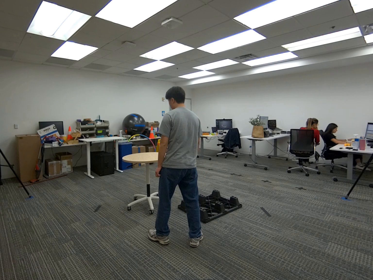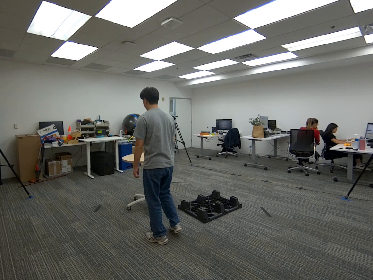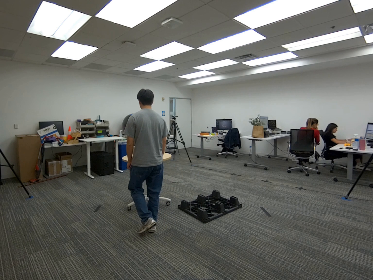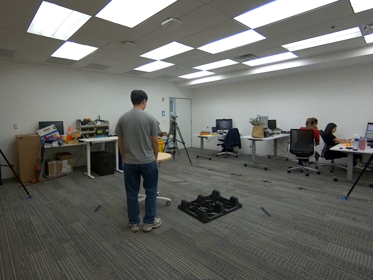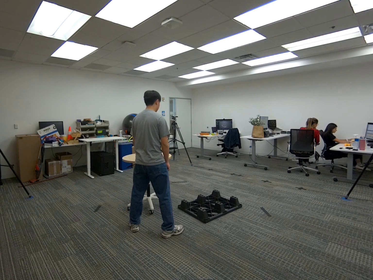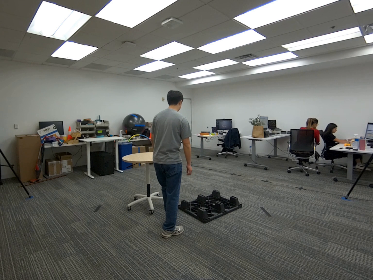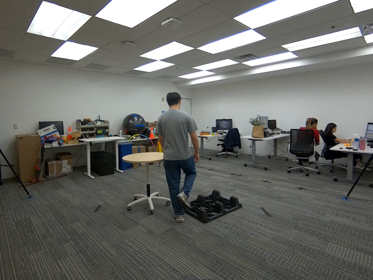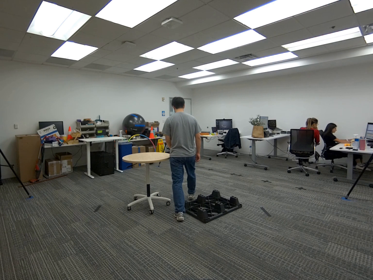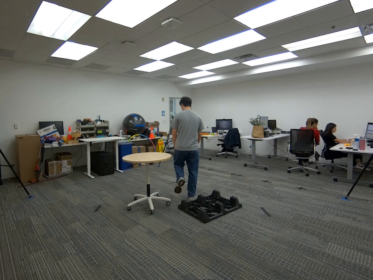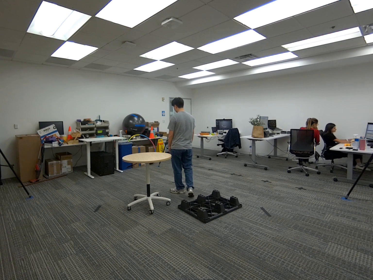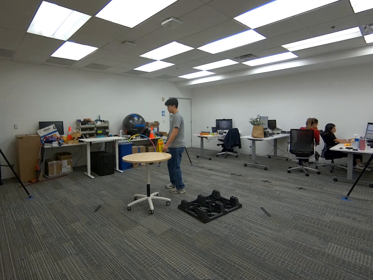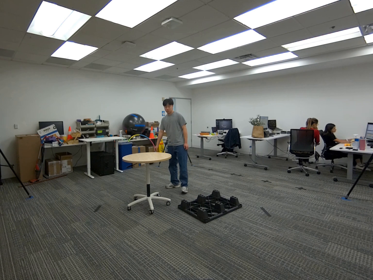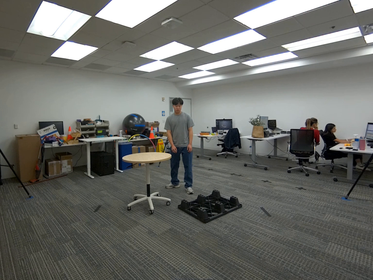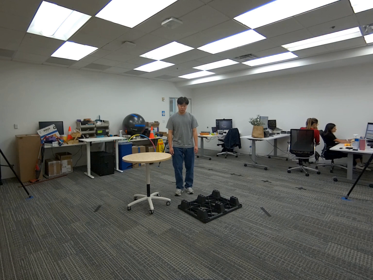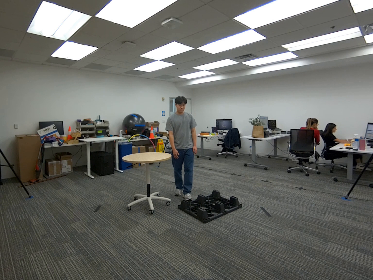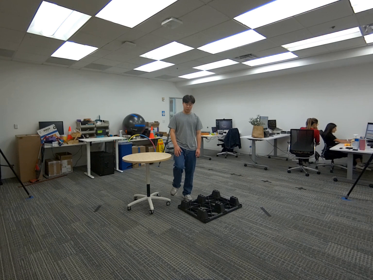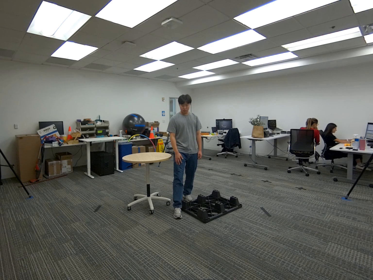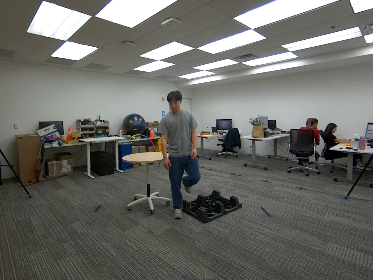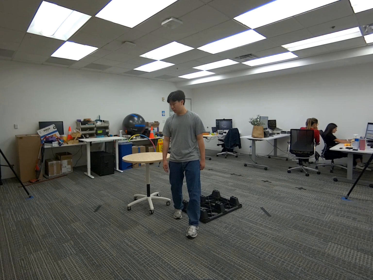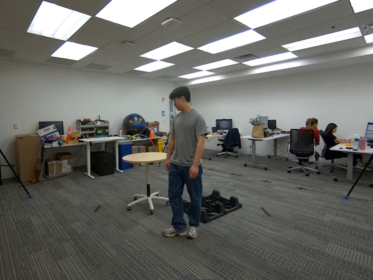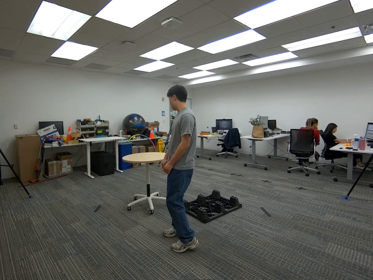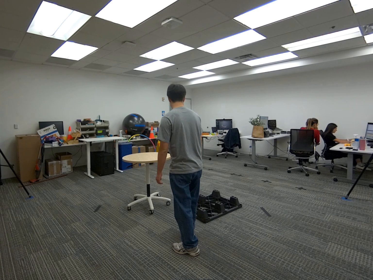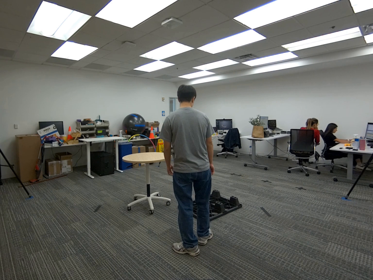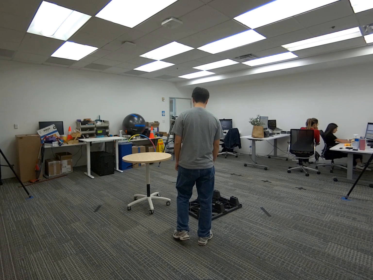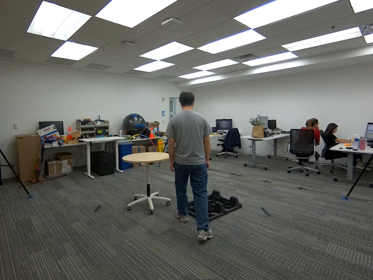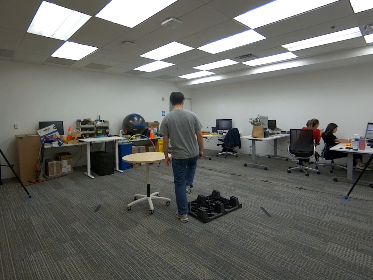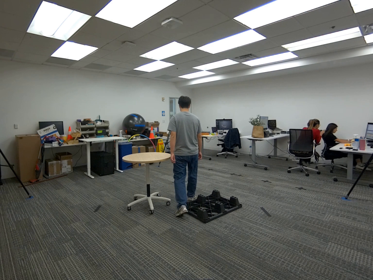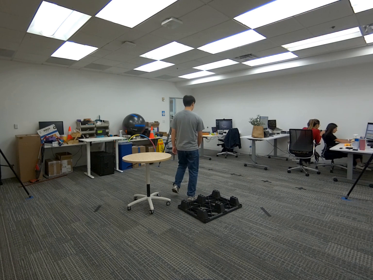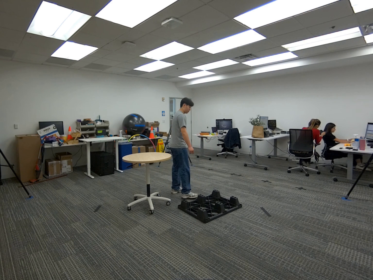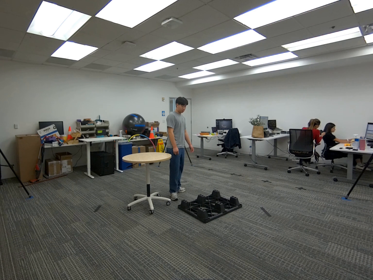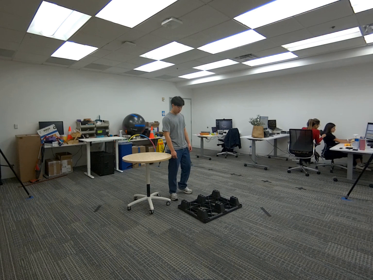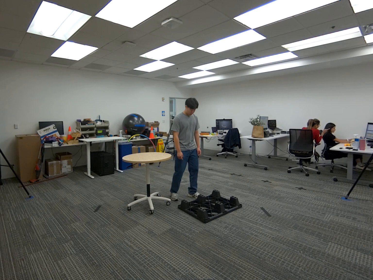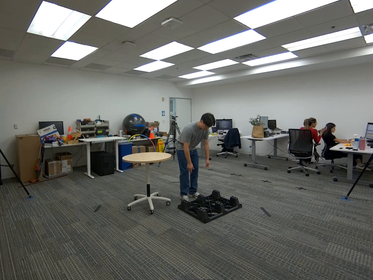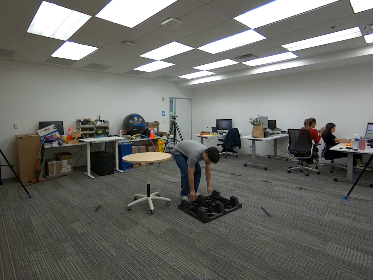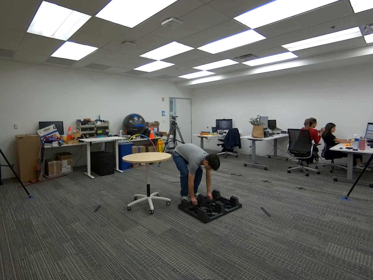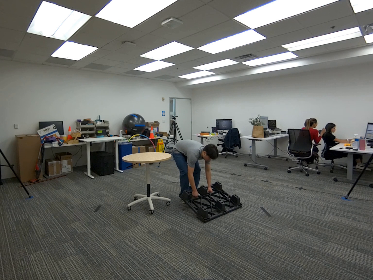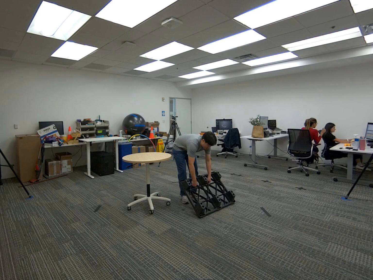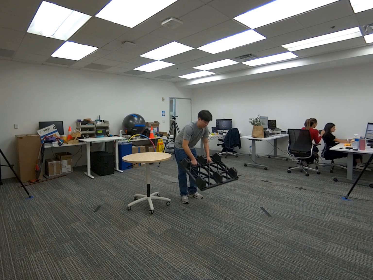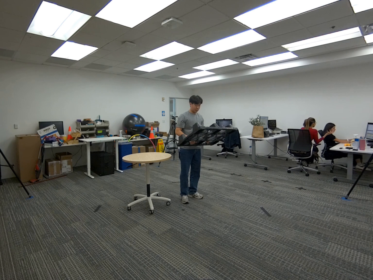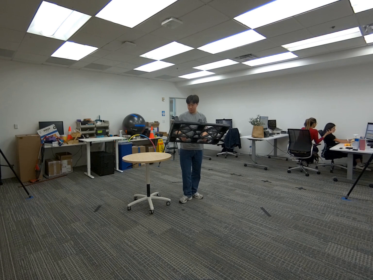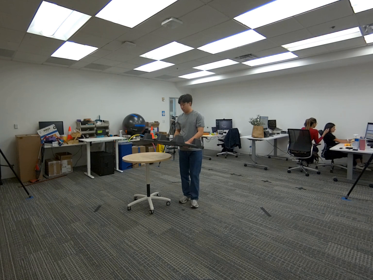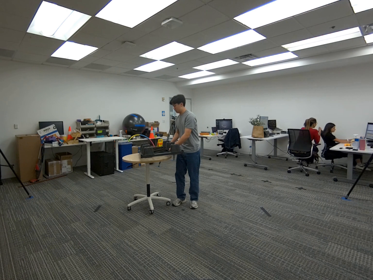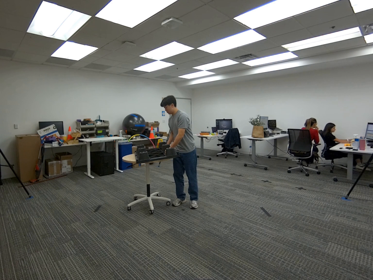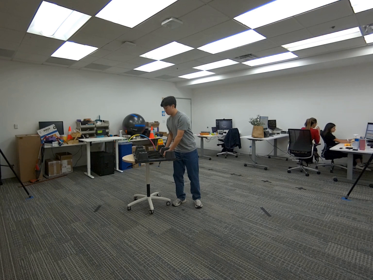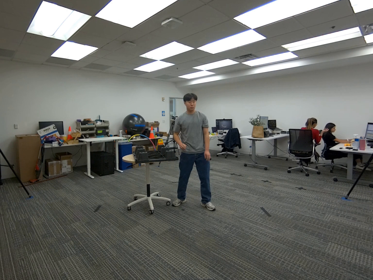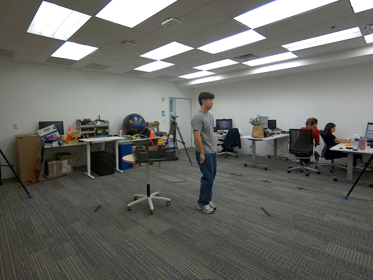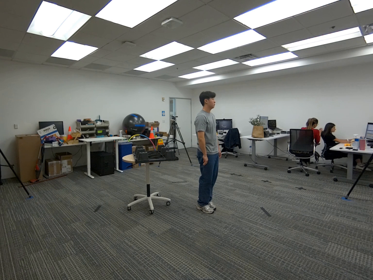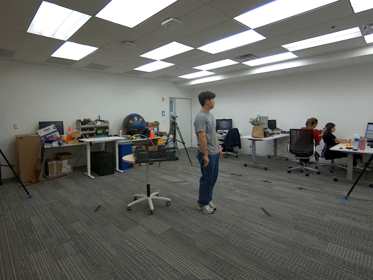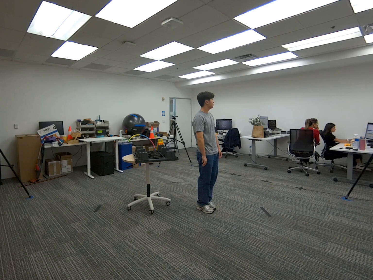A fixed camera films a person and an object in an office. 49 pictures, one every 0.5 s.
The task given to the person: Walk over to the platform on the ground and pick up the platform and place the platform on the round table.
